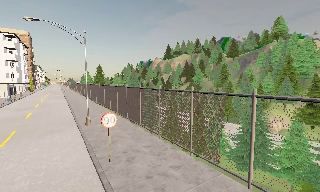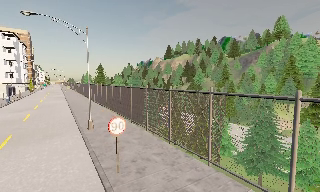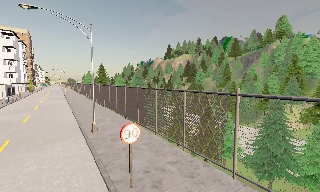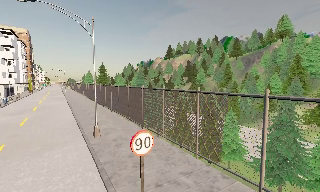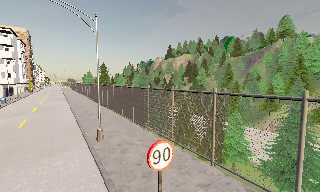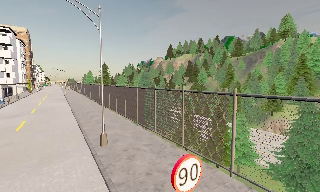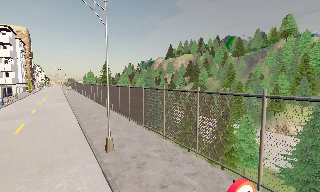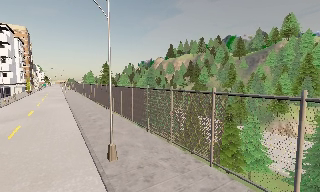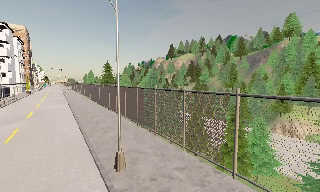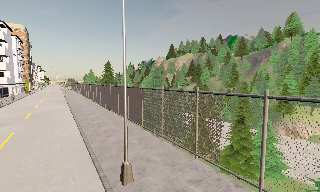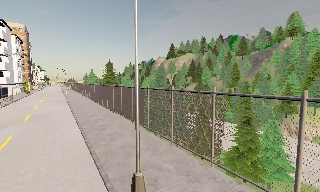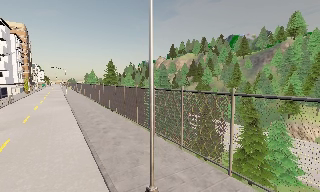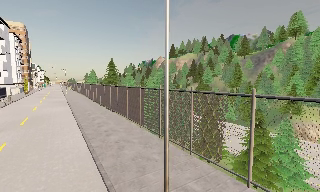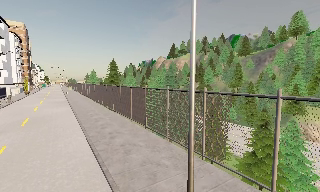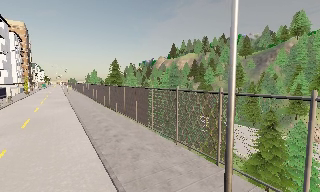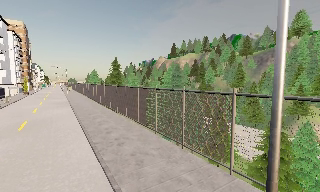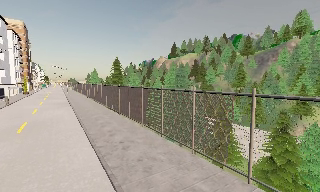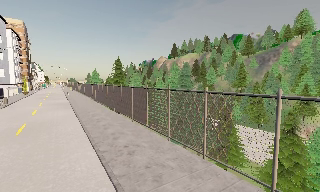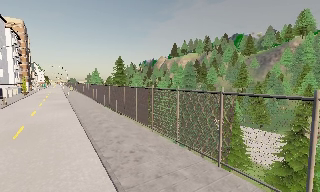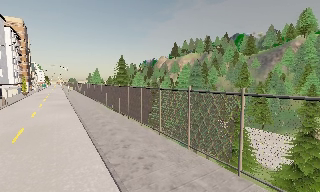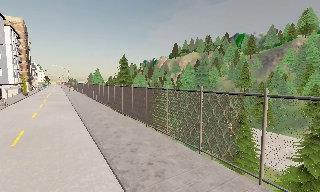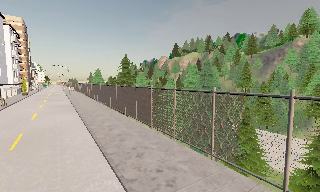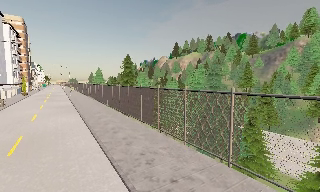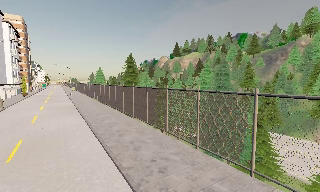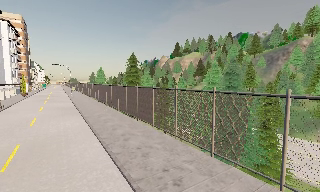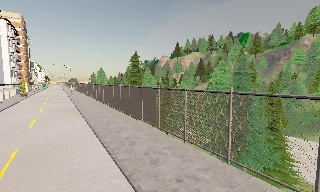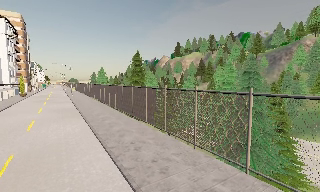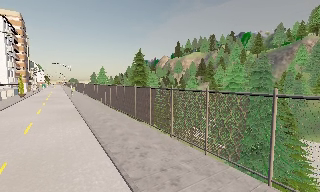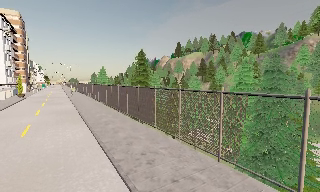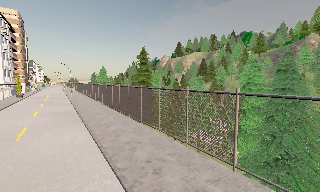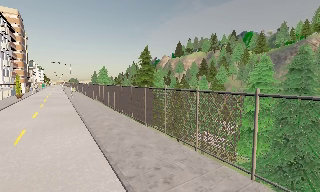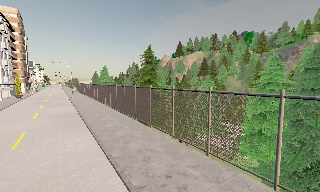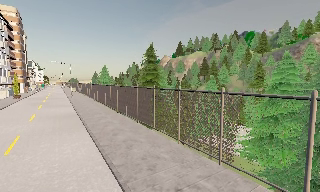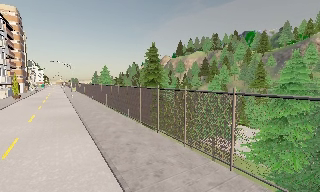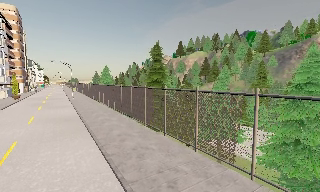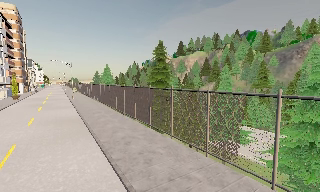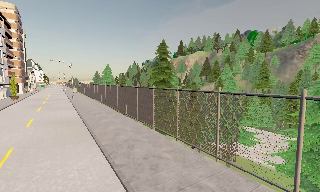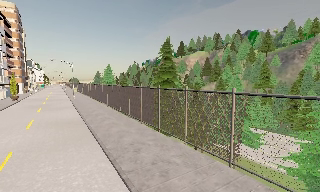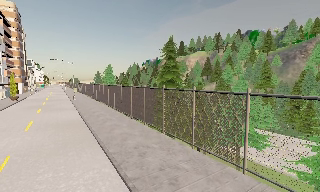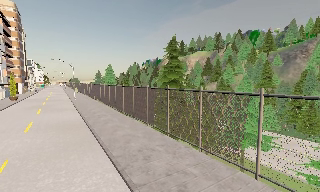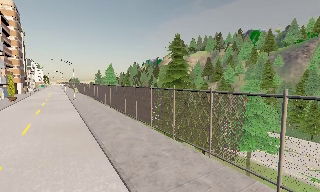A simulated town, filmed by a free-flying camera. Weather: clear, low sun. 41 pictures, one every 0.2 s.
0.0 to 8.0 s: The camera travels forward and to its left, about 30 m, so what stands in front looms larger.
The film runs forward here.
